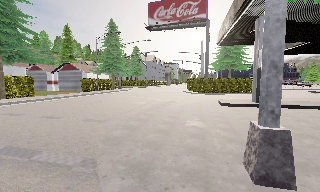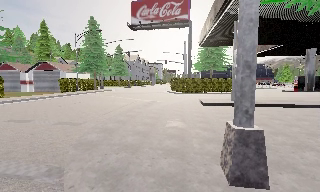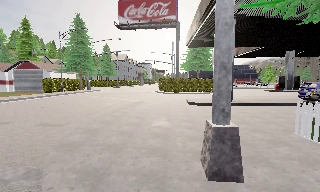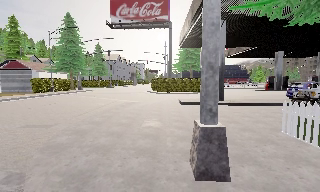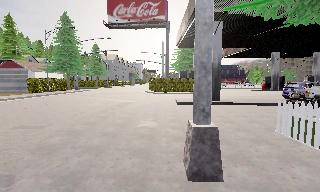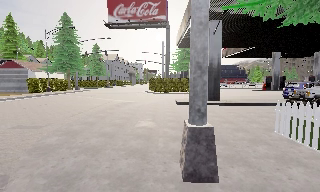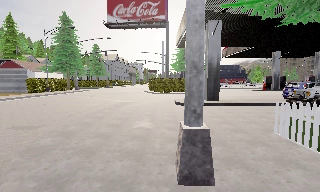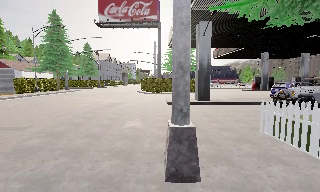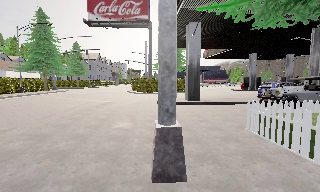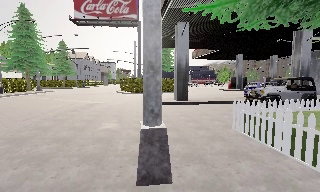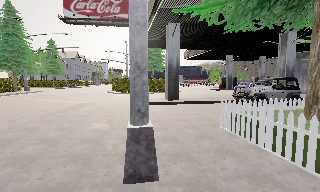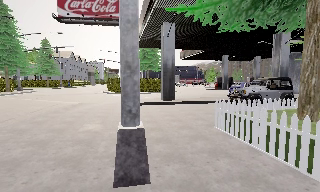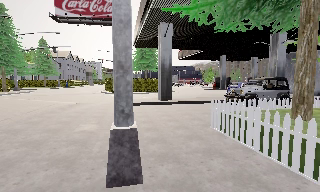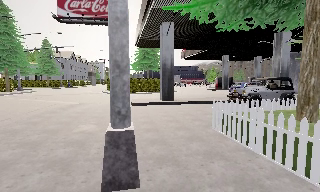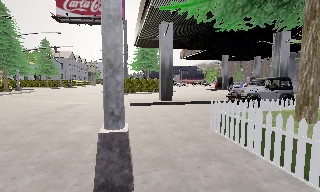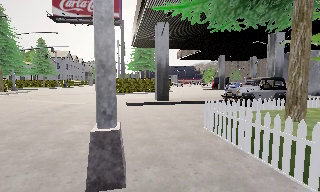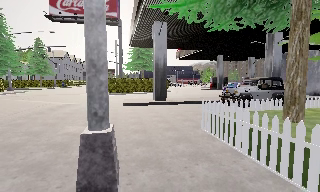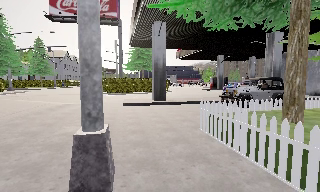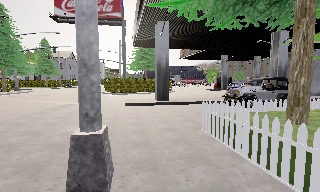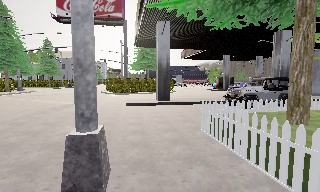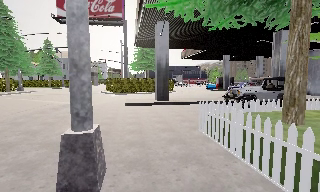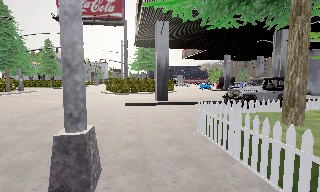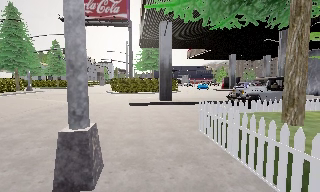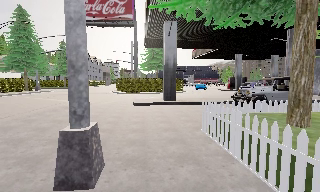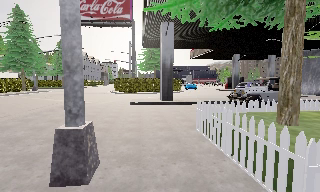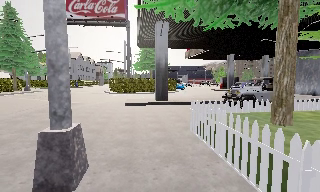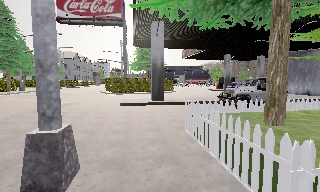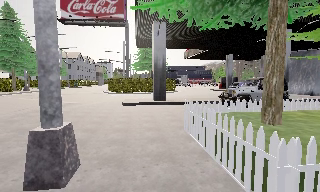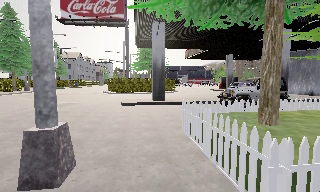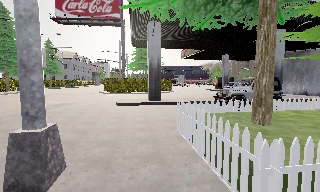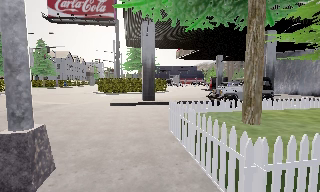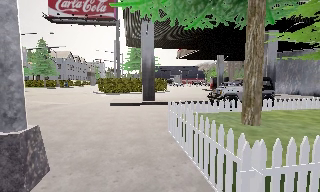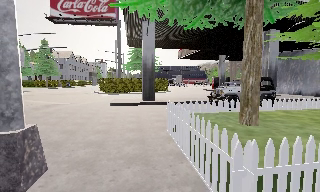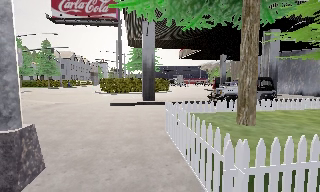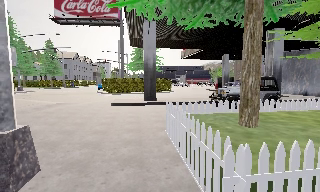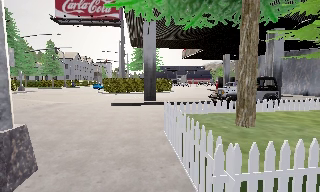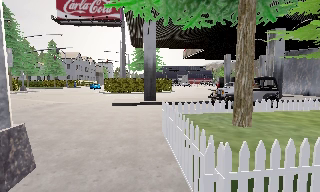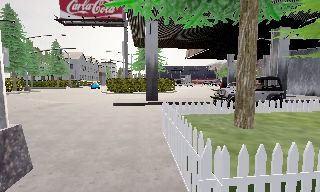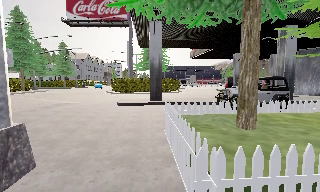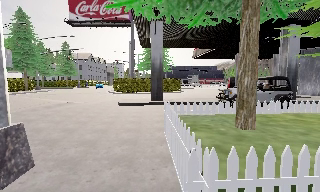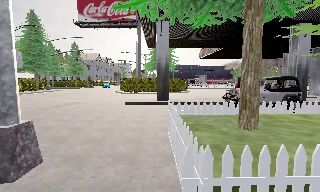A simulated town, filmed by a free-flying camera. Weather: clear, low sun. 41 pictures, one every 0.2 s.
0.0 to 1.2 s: The camera pans to its right, which is clockwise from overhead, by about 10 degrees. It travels to its right, about 0.5 m, so close, fixed things drift to the left.
1.2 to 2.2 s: The scene slides to the left, as the camera pans about 15 degrees to its right.
2.2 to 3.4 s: The camera shifts only a little, or ends up much as it began.
3.4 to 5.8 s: The camera travels to its right, about 1 m.
5.8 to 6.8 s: The camera shifts only a little, or ends up much as it began.
6.8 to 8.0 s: The camera travels to its right, about 0.5 m.
The film runs backward here.
